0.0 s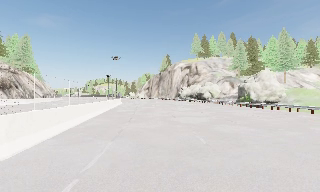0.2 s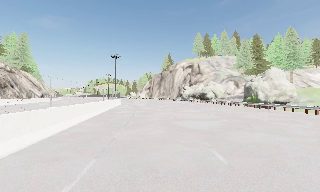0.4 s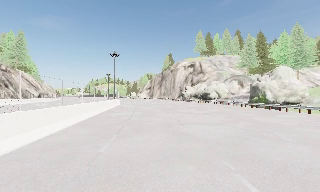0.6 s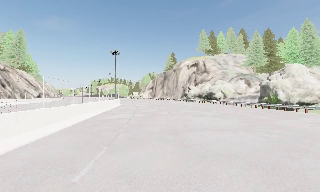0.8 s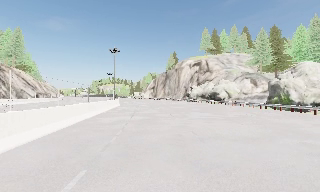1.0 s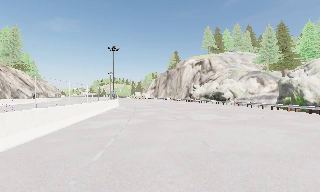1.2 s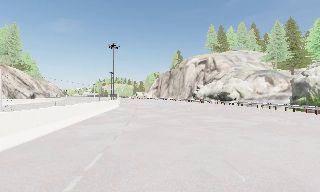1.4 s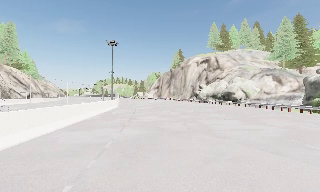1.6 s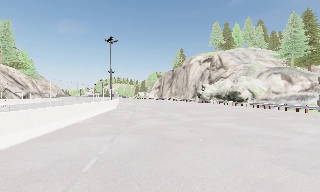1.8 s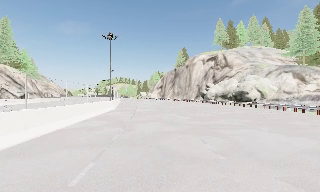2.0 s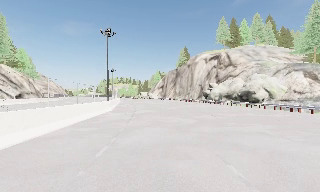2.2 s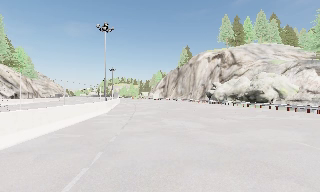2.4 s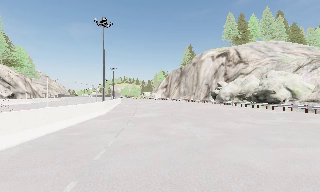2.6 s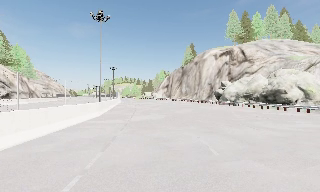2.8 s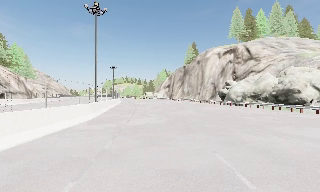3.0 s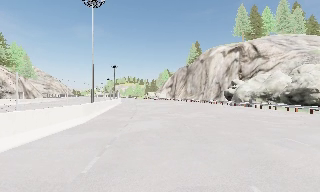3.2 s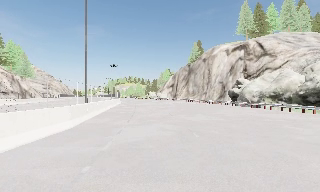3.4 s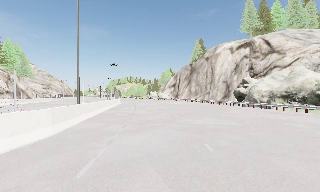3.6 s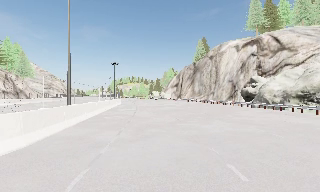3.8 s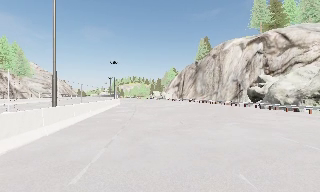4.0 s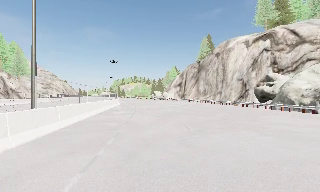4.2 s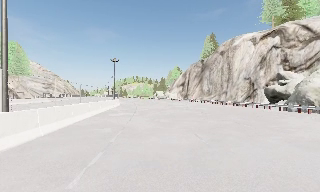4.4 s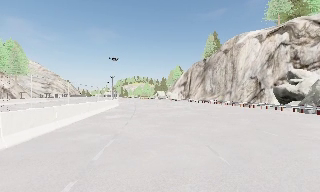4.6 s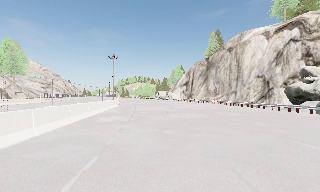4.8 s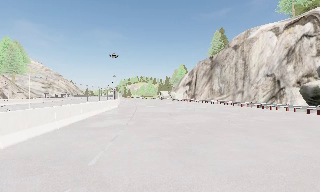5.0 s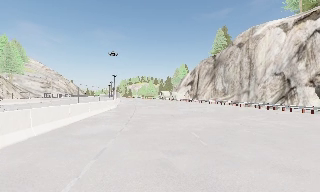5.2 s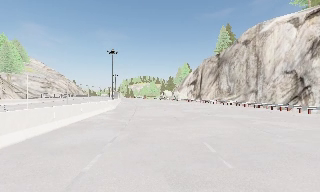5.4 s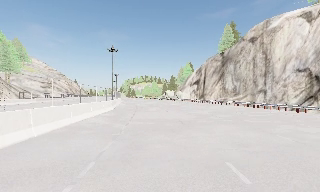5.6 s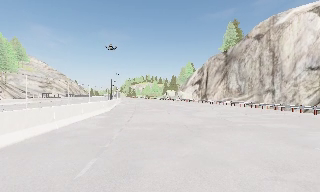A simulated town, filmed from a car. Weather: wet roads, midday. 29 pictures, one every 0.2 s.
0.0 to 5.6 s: The camera pans to its left, which is counterclockwise from overhead, by about 15 degrees. It travels forward, about 50 m, so what stands in front looms larger.
The film runs forward here.
